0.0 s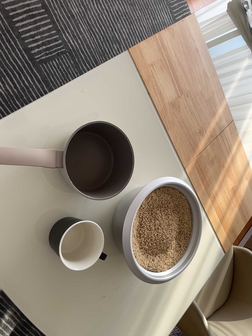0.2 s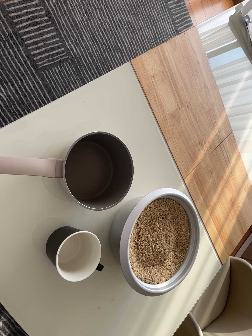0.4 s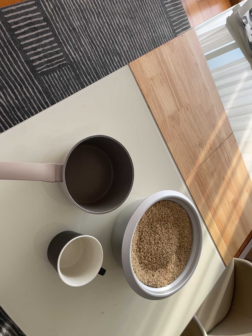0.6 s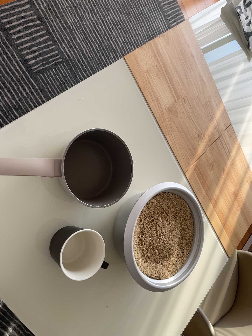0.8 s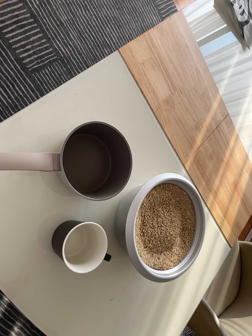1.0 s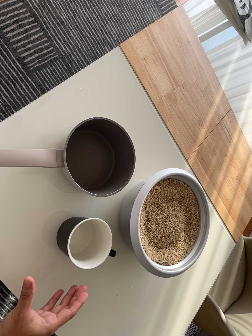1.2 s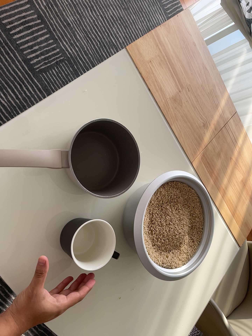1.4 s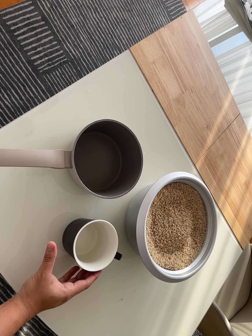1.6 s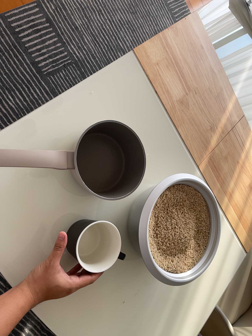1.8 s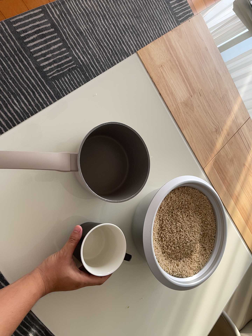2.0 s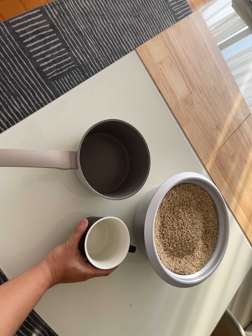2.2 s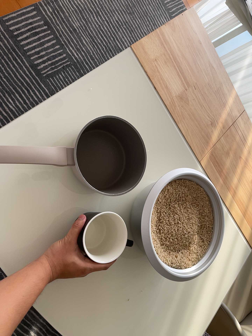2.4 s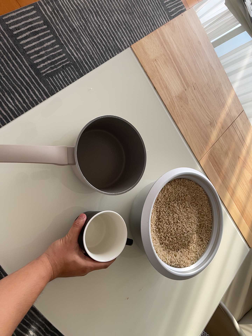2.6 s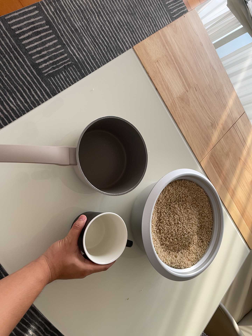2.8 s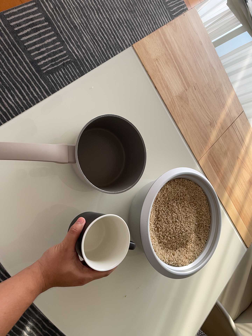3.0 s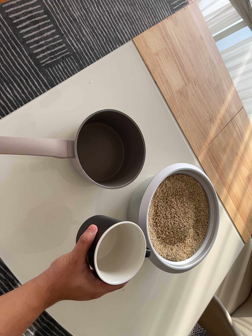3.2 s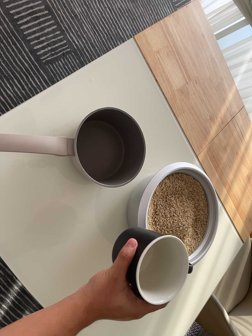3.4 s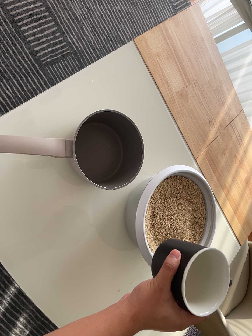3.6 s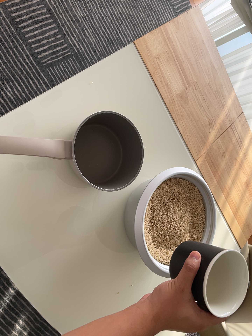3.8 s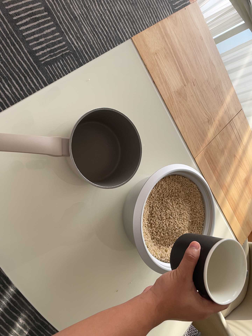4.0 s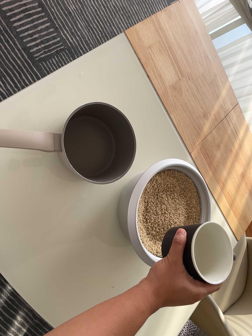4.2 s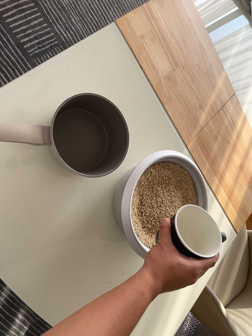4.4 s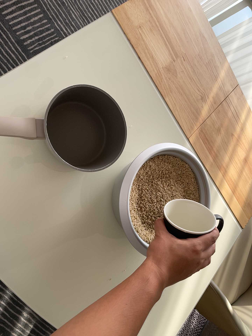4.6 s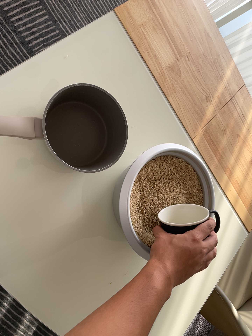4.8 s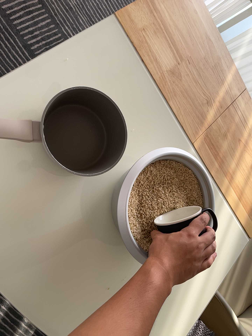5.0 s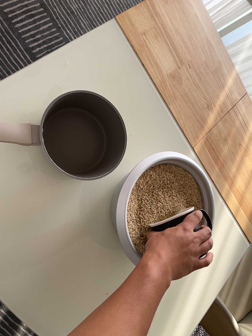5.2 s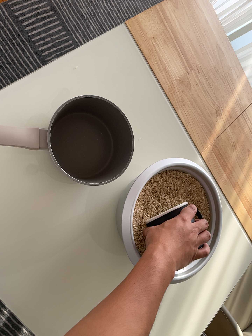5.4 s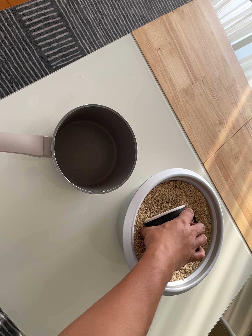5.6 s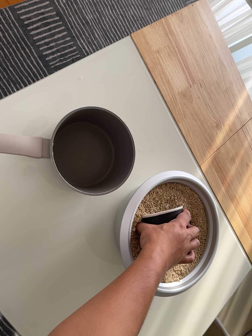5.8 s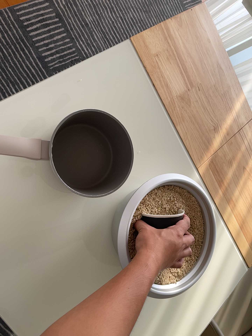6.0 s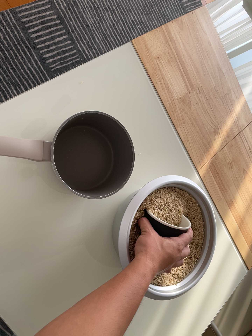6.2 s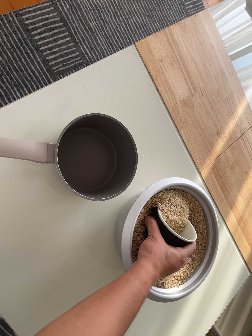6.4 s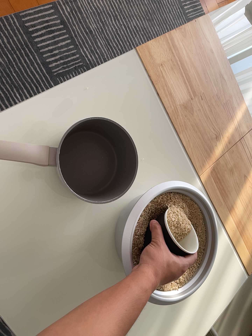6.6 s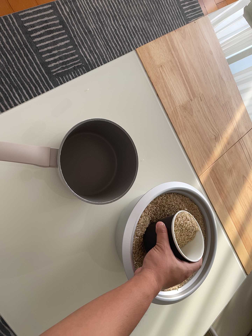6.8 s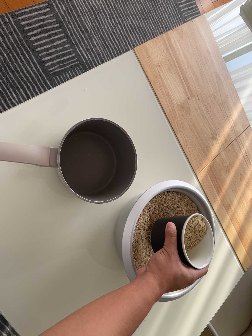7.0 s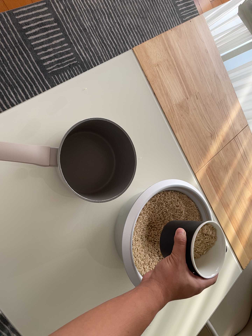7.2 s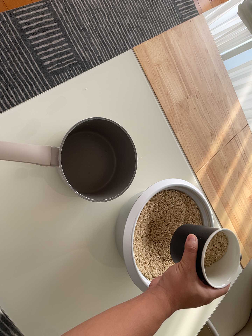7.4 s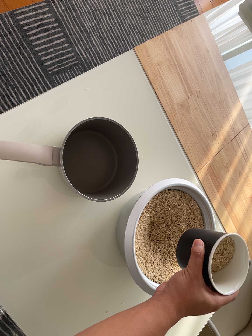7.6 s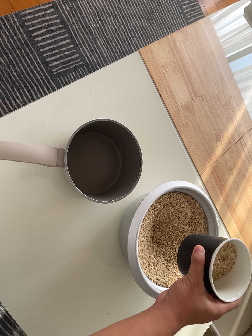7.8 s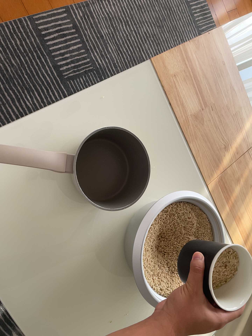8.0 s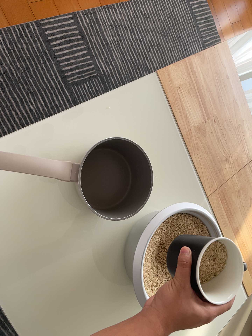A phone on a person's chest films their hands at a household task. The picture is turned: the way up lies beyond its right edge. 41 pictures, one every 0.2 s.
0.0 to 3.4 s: The camera shifts only a little, or ends up much as it began.
3.4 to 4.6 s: The camera travels to its right and forward, about 9 cm.
4.6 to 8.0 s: The camera travels toward the top of its view, about 8 cm, so close, fixed things drift downward. It rolls about its line of sight by about 10 degrees, and the scene rotates clockwise.
The film runs forward here.
